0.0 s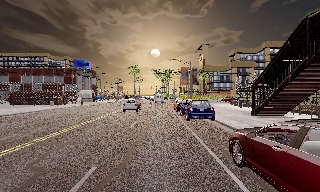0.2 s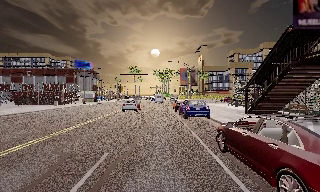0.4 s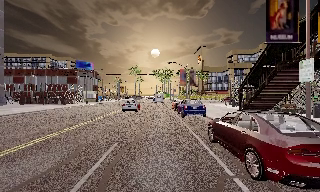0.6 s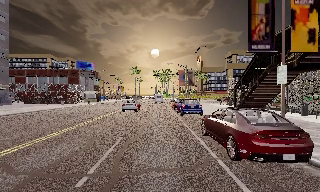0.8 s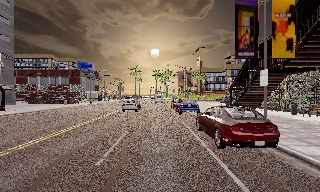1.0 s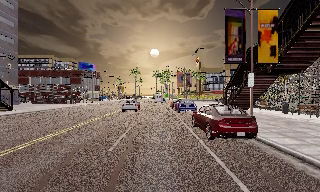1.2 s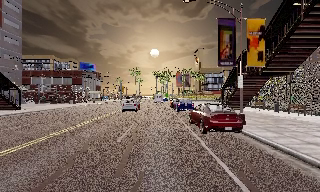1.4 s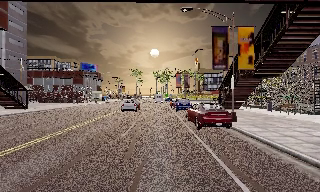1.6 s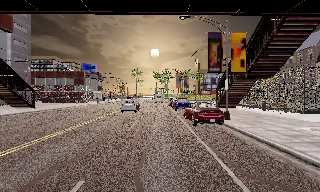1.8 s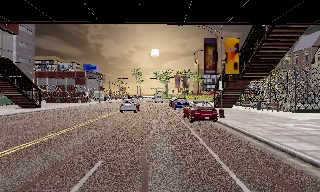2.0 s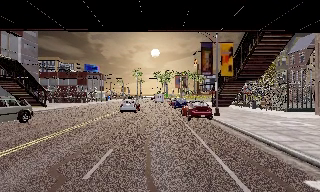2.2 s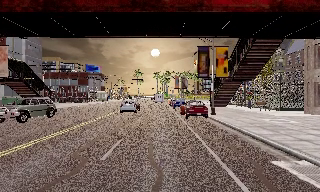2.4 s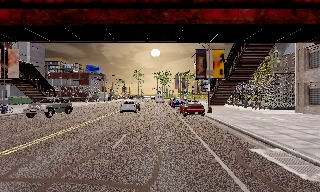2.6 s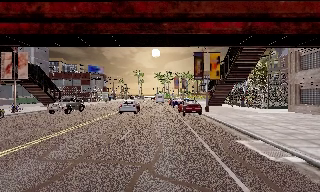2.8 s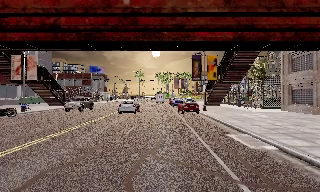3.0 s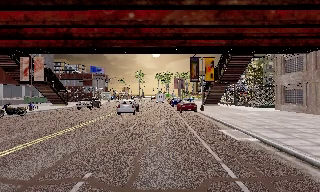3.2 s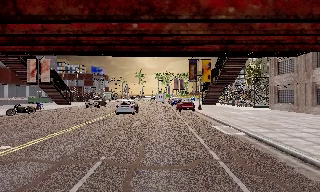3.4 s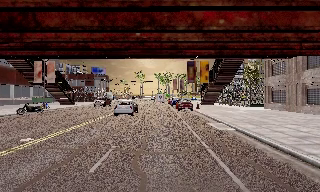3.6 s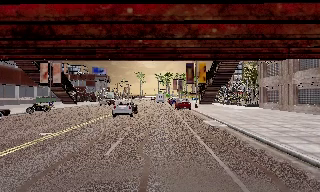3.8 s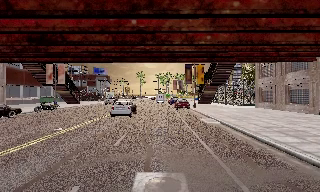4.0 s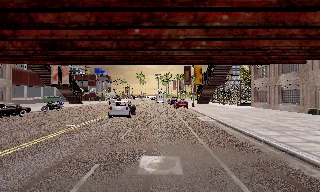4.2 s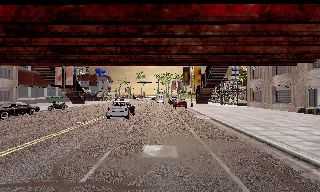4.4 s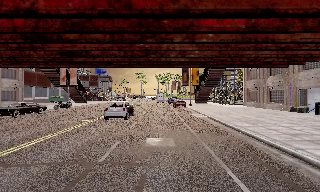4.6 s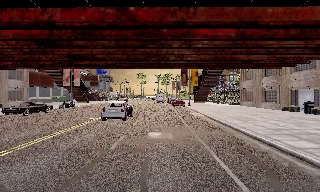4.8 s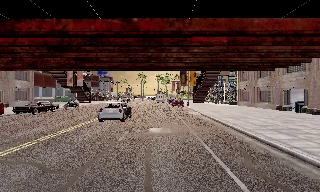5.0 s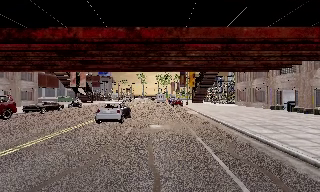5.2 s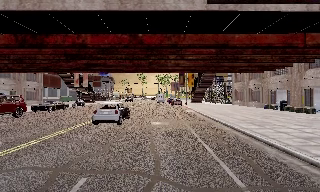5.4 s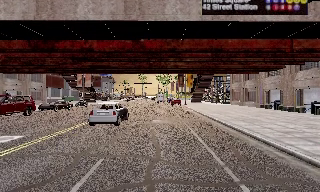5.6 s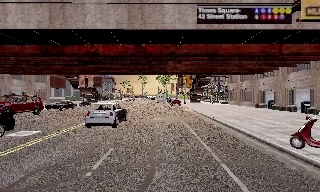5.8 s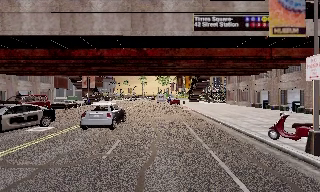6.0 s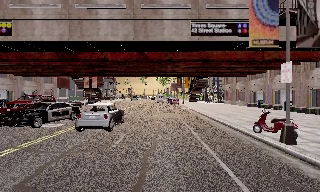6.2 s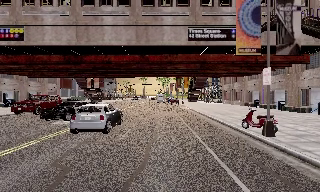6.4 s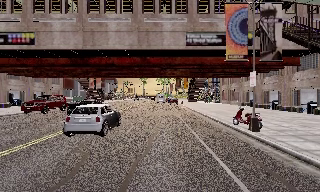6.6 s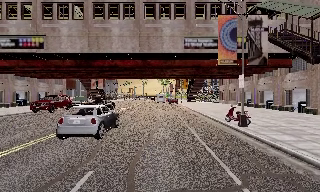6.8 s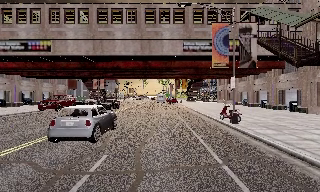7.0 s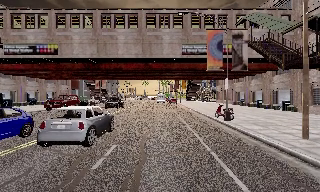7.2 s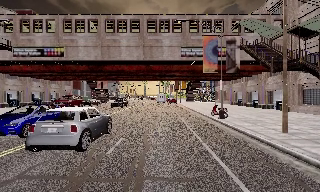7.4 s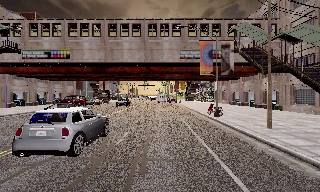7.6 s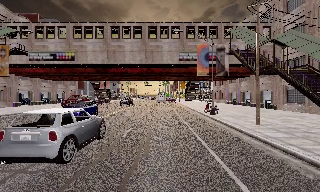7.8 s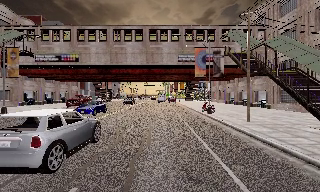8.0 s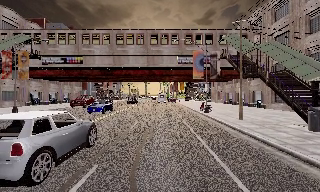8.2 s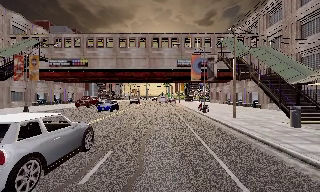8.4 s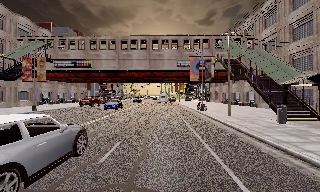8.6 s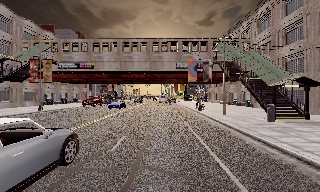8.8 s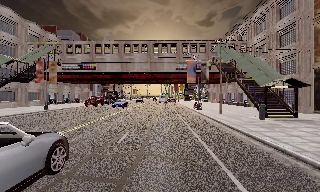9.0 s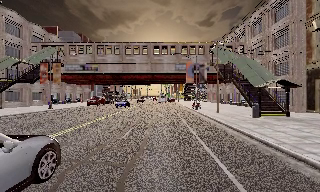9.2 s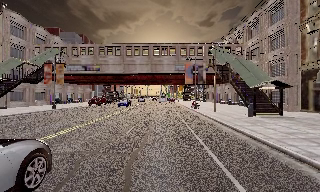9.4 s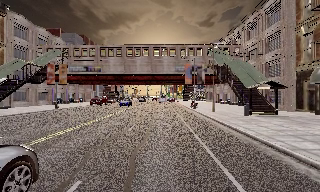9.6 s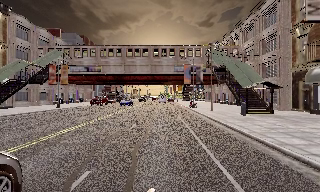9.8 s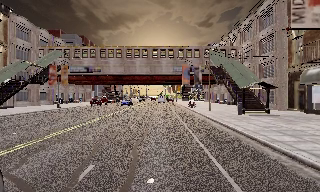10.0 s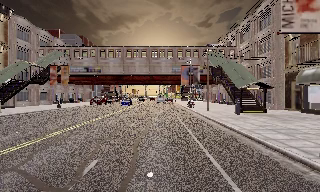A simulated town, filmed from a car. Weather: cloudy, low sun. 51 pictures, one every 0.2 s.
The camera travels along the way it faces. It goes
backward.
0.0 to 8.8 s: The camera travels backward, about 50 m, so what stands in front gets smaller.
8.8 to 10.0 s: The camera travels backward, about 3.5 m, so what stands in front gets smaller. It loses speed.
The film runs backward here.
